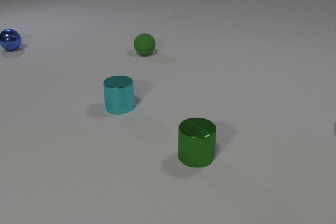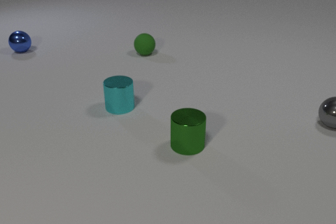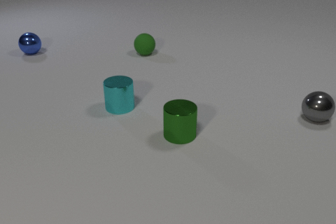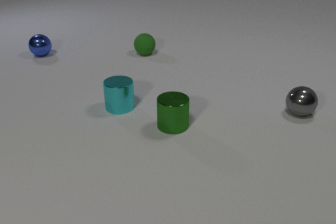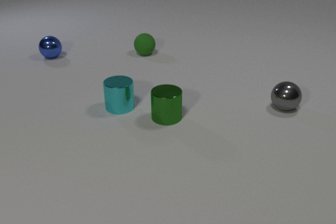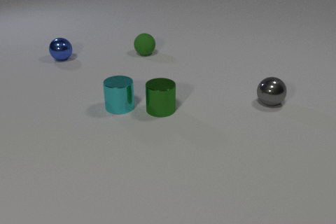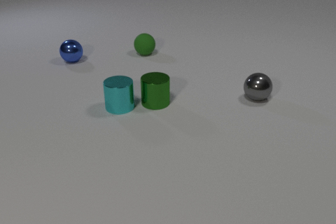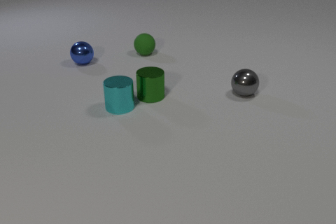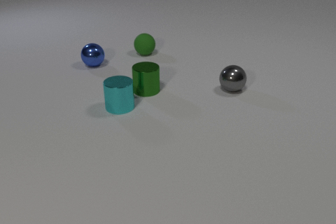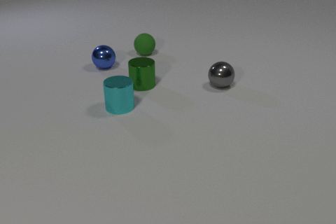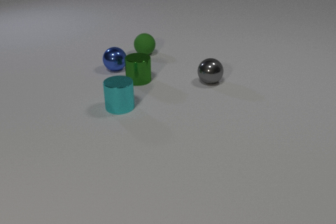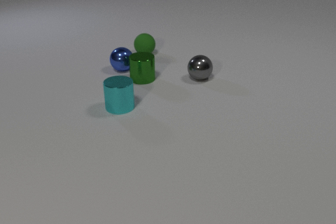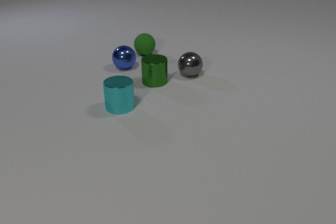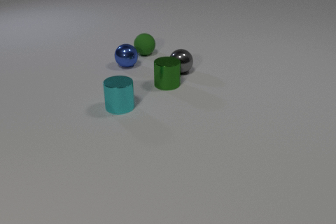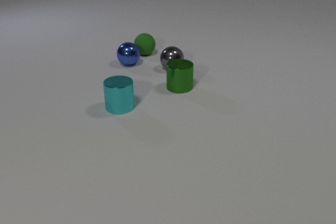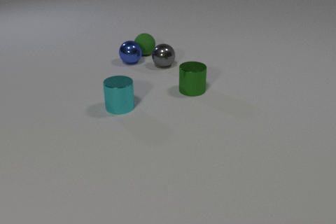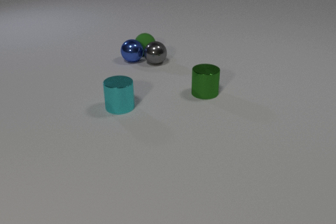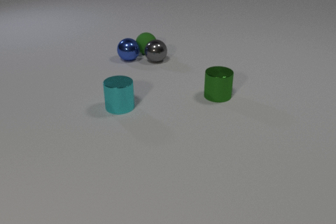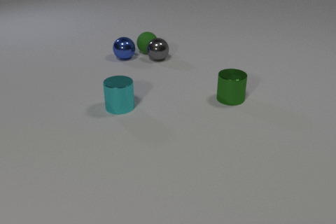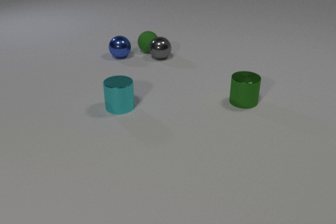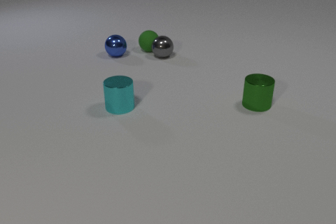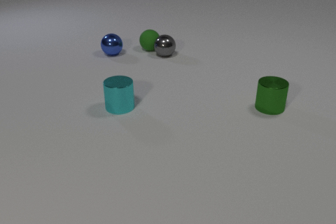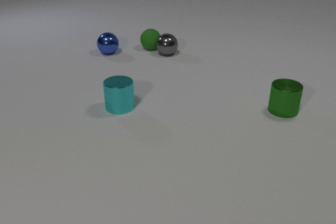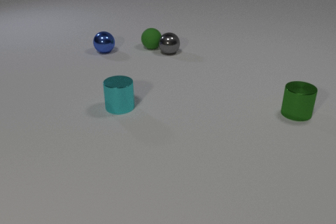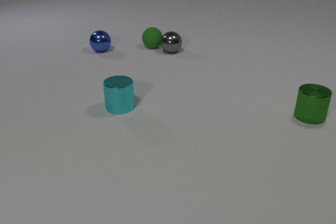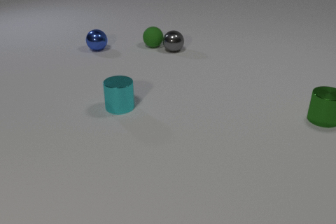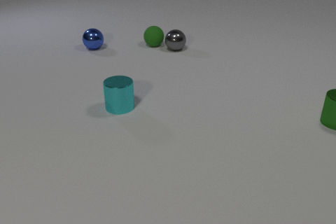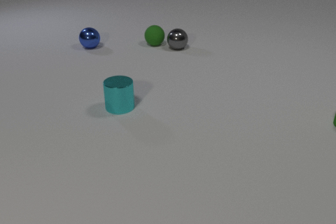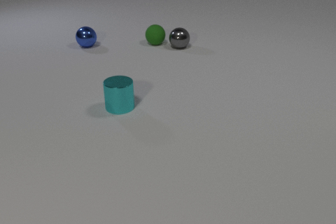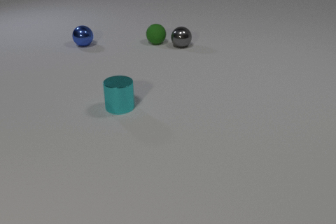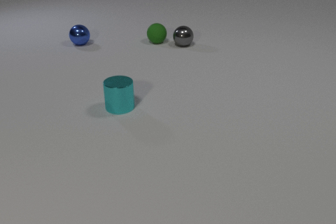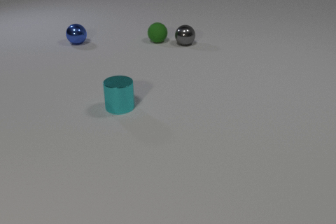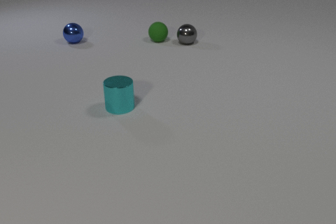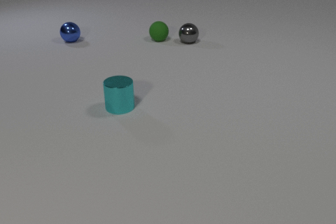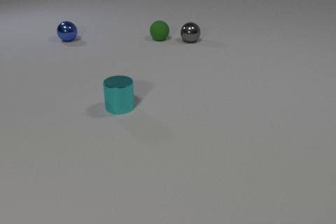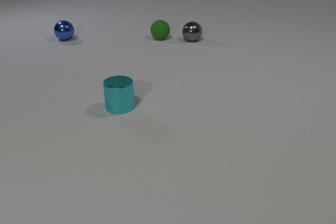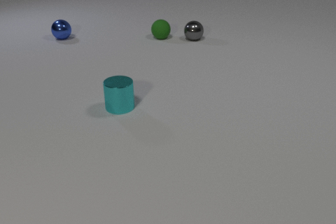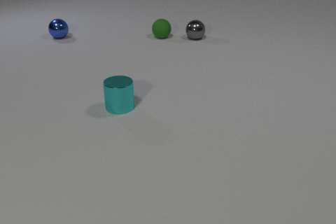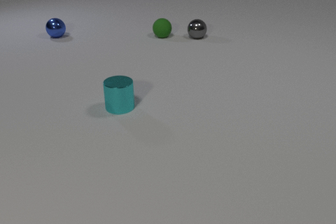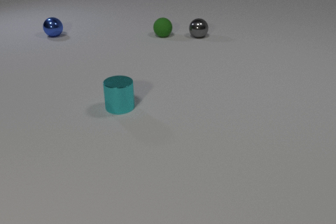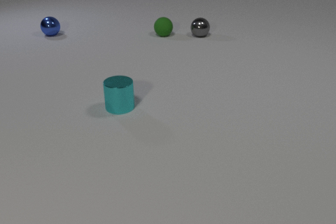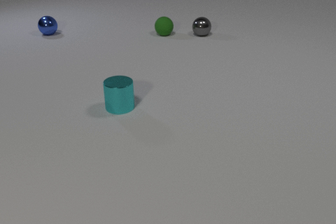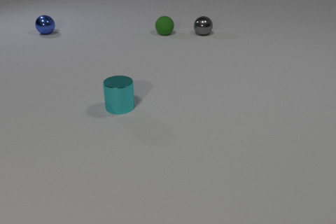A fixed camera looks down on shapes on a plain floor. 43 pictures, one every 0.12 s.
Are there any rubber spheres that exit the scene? no.
What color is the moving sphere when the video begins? blue.
How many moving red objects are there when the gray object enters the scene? 0.
0.00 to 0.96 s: The blue metal sphere rolls to the right and toward the camera. The green metal cylinder slides away from the camera. The gray metal sphere comes in at the right edge, rolls to the left and away from the camera.
0.96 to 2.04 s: The blue metal sphere rolls to the right. The green metal cylinder slides to the right. The gray metal sphere rolls to the left and away from the camera. The blue metal sphere and the green metal cylinder collide. The blue metal sphere and the green rubber sphere collide. The blue metal sphere and the gray metal sphere collide.
2.04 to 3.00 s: The blue metal sphere rolls away from the camera and to the left. The green metal cylinder slides to the right. The gray metal sphere rolls away from the camera and to the right. The green rubber sphere rolls away from the camera. The gray metal sphere and the green rubber sphere collide.
3.00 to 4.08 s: The blue metal sphere rolls away from the camera and to the left. The green metal cylinder slides to the right, leaves at the right edge. The gray metal sphere rolls away from the camera and to the right. The green rubber sphere rolls away from the camera.
4.08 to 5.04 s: The blue metal sphere rolls away from the camera and to the left. The gray metal sphere rolls away from the camera and to the right. The green rubber sphere rolls away from the camera.
